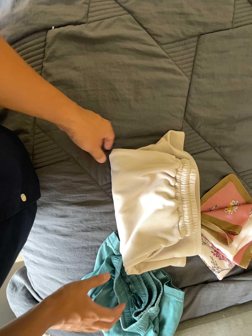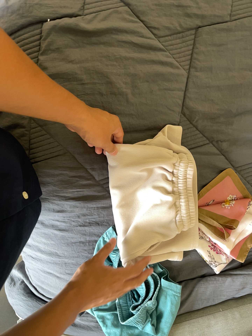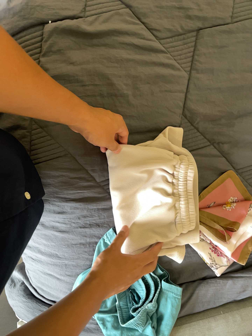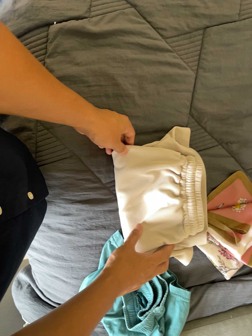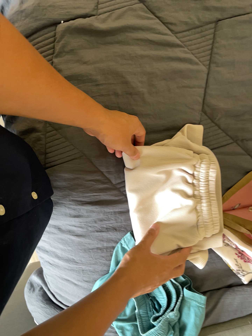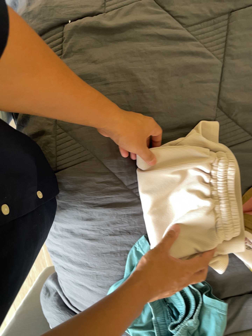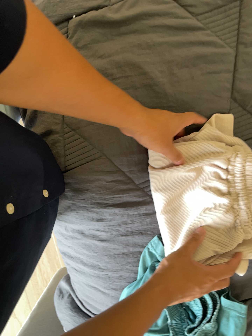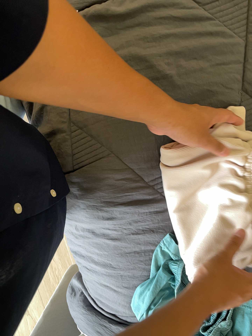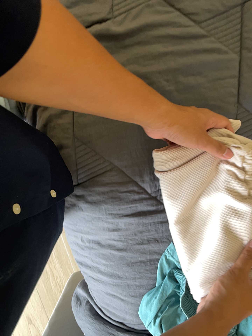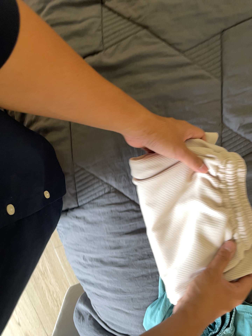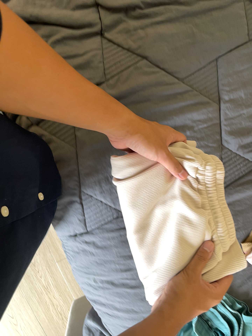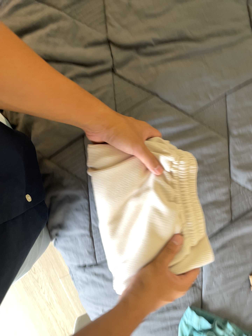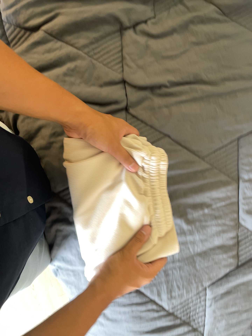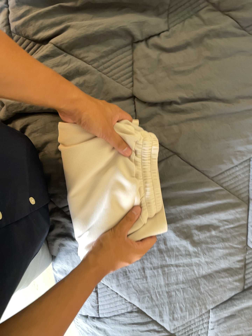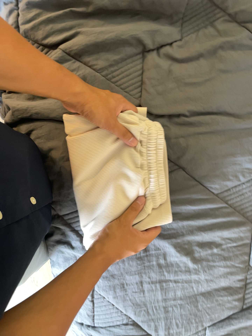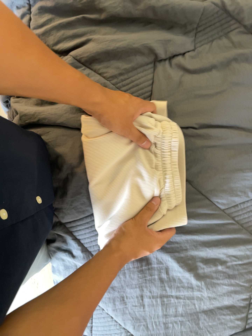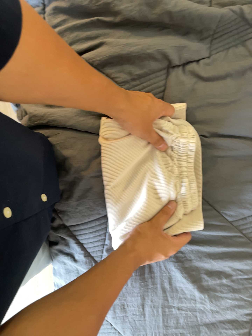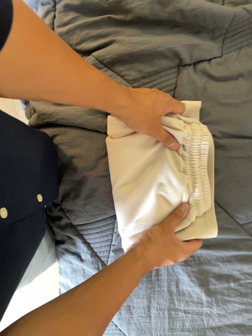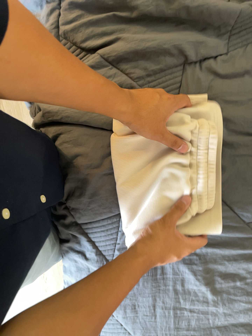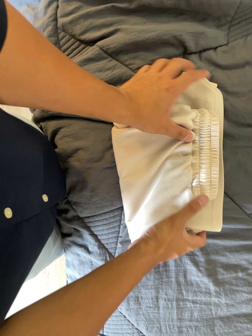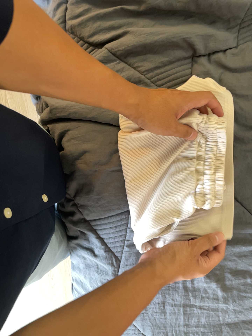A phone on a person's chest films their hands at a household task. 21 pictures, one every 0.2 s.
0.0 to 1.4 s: The camera pans to its left by about 10 degrees. It travels forward, about 7 cm, so what stands in front looms larger.
1.4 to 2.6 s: The camera travels toward the top of its view, about 32 cm, so close, fixed things drift downward.
2.6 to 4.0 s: The camera travels toward the top of its view, about 7 cm, so close, fixed things drift downward. It rolls about its line of sight by about 10 degrees, and the scene rotates clockwise.
The film runs backward here.
